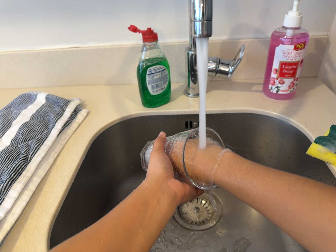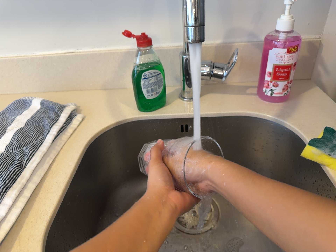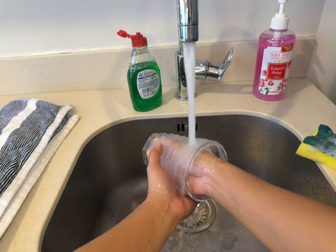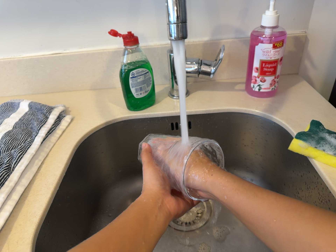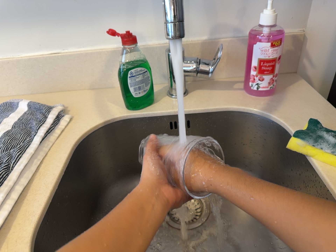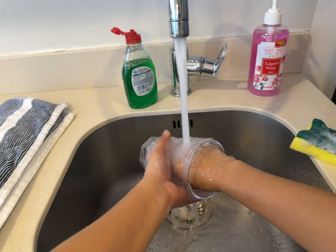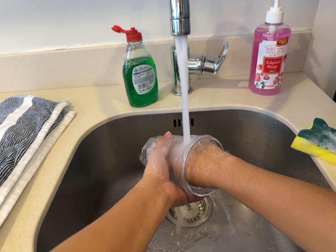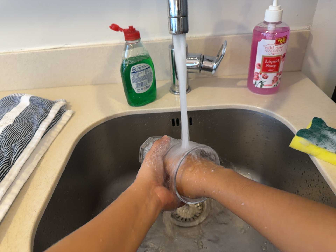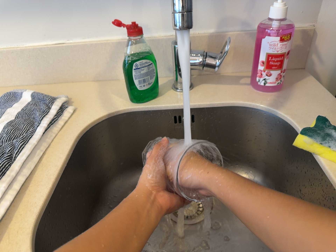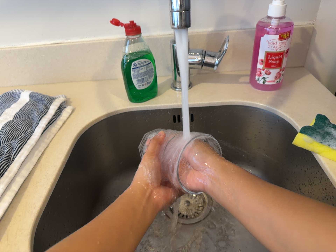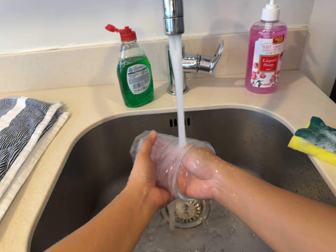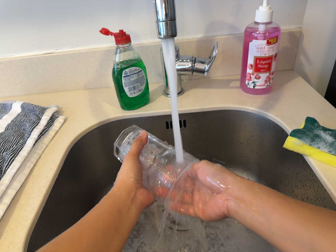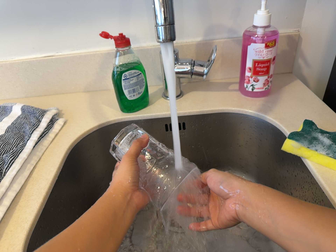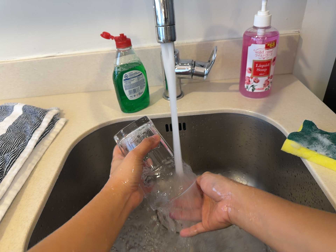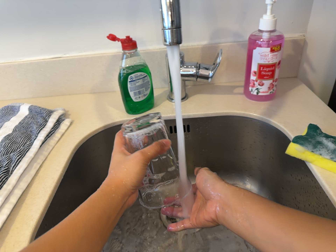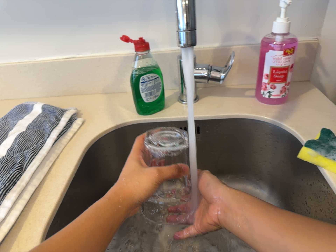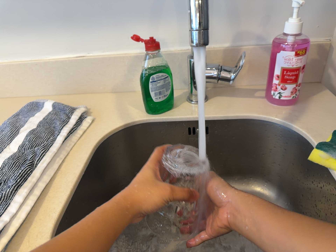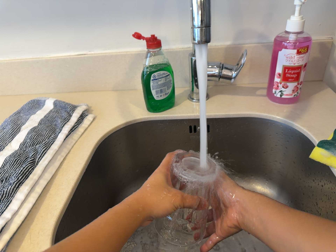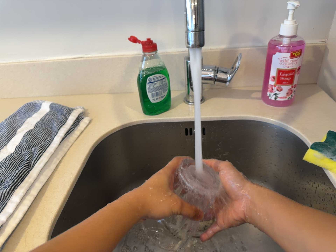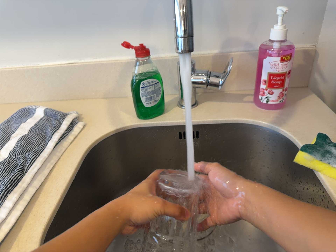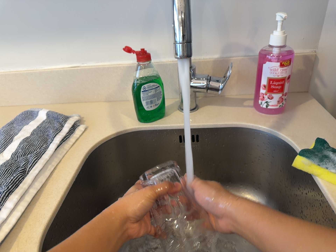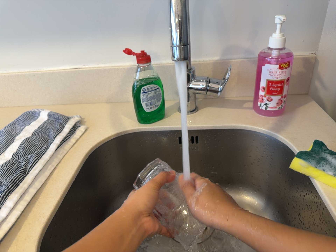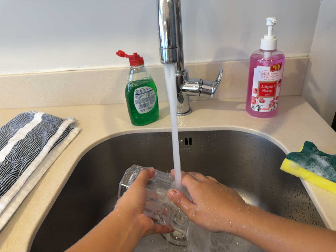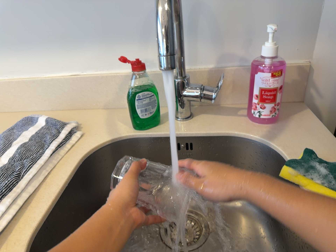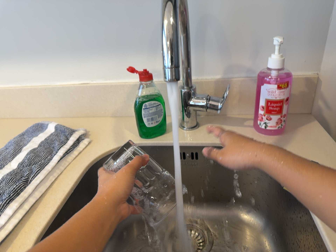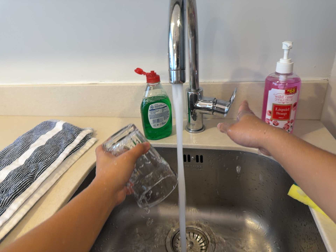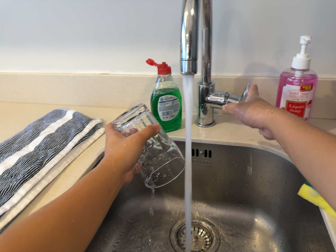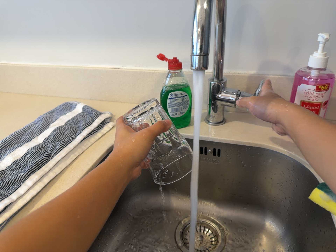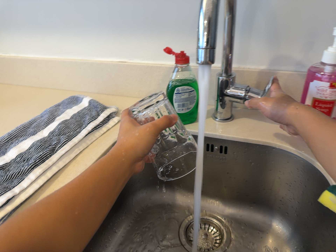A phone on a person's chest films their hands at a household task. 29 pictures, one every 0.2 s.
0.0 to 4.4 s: The camera shifts only a little, or ends up much as it began.
4.4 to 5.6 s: The scene slides to the right, as the camera pans about 10 degrees to its left. It rolls about its line of sight by about 10 degrees, and the scene rotates clockwise.
The film runs forward here.
